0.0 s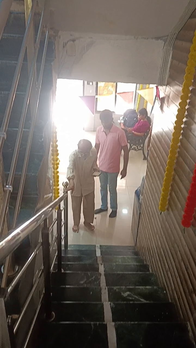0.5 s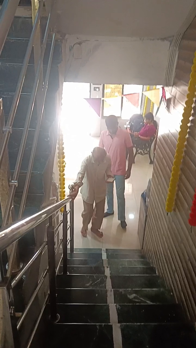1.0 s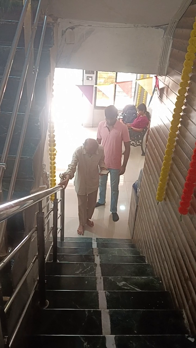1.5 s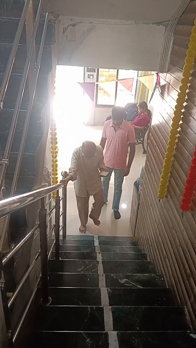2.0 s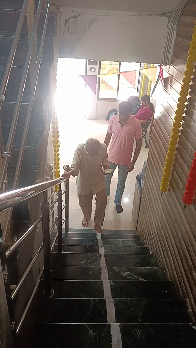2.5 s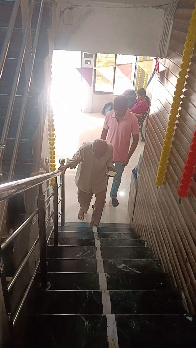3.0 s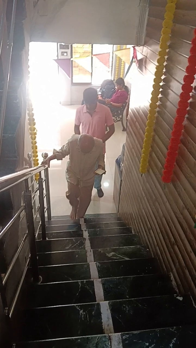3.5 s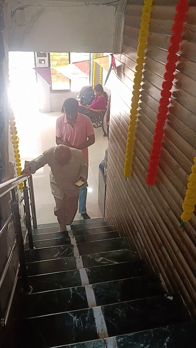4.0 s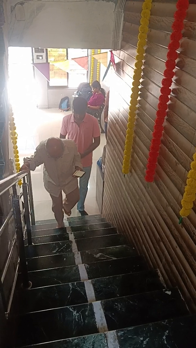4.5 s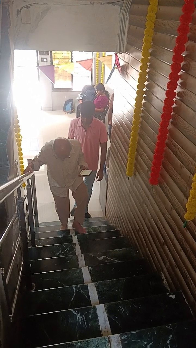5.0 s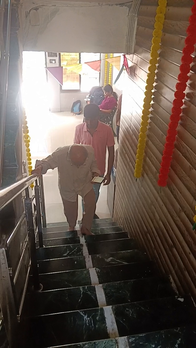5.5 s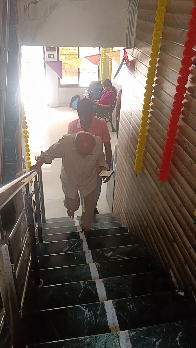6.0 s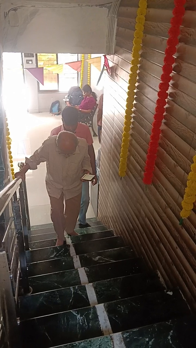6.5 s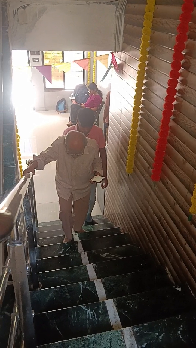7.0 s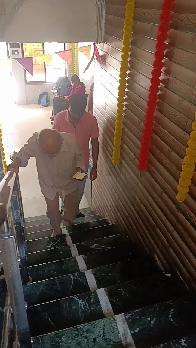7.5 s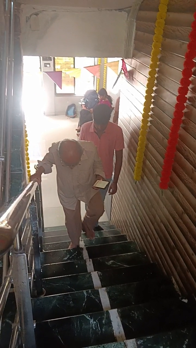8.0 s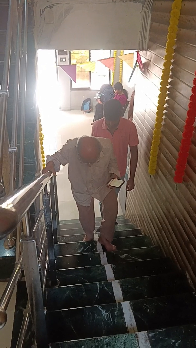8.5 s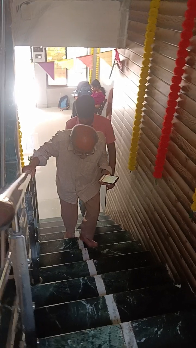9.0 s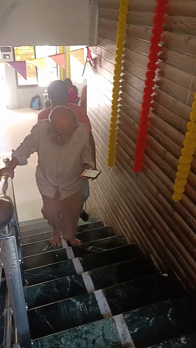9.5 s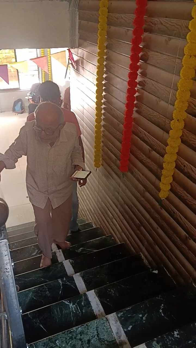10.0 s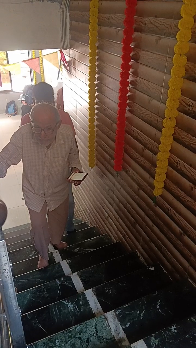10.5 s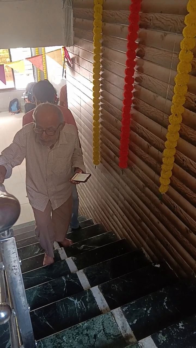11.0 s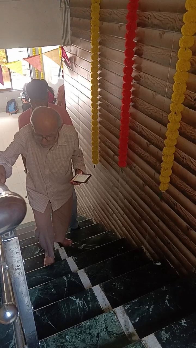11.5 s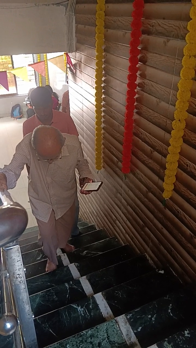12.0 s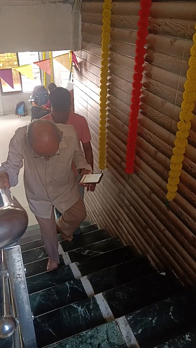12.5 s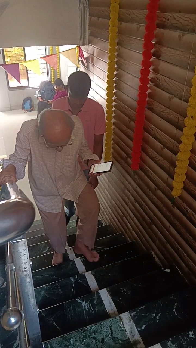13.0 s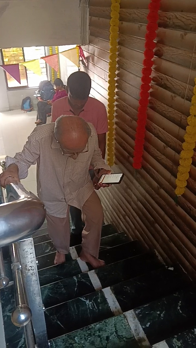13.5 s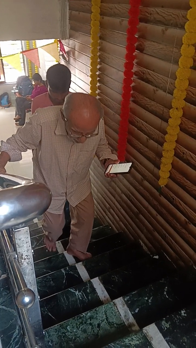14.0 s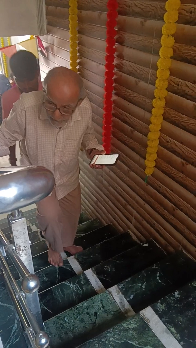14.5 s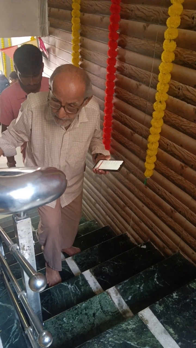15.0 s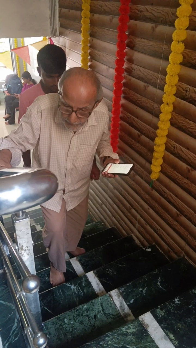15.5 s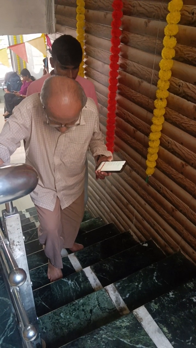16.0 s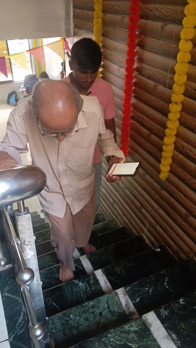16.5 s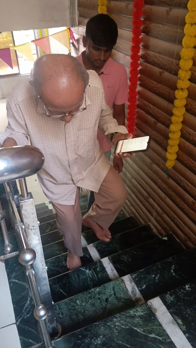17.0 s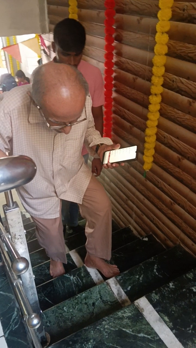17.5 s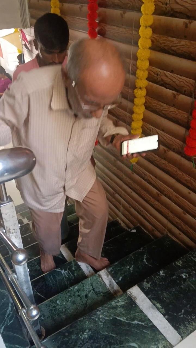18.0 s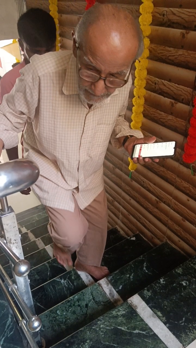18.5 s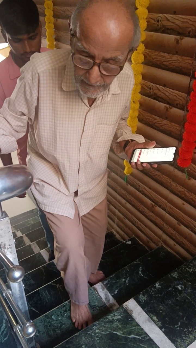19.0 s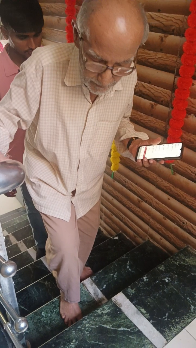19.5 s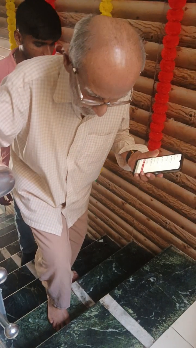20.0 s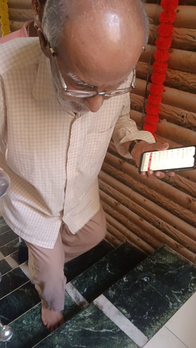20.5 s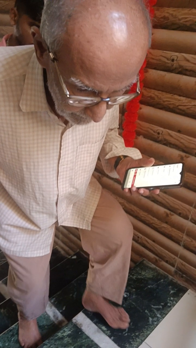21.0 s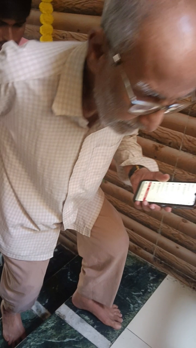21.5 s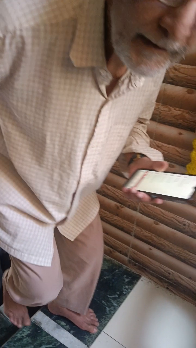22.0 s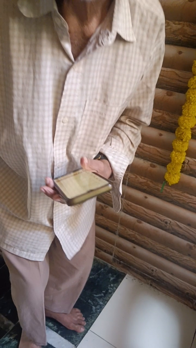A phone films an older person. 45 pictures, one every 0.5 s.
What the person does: Climbing stairs.
